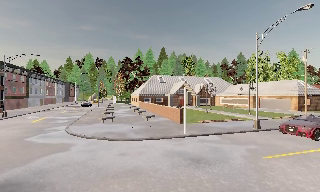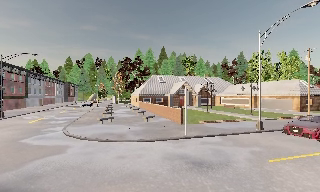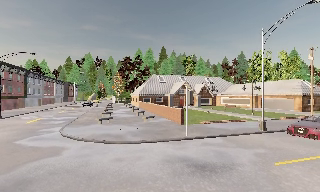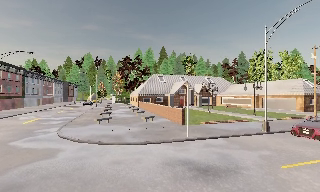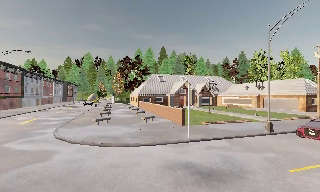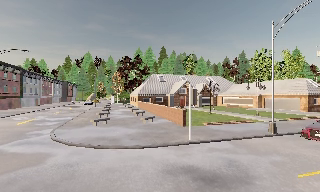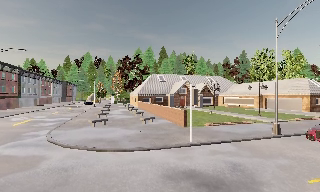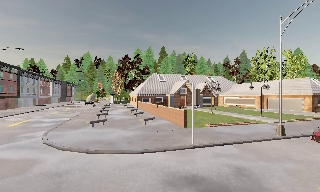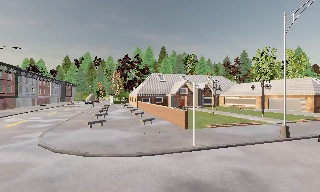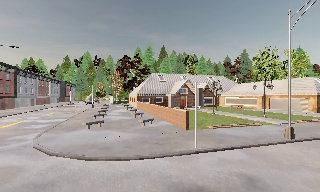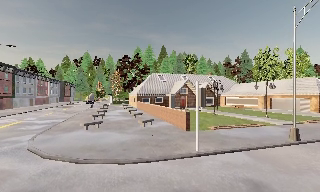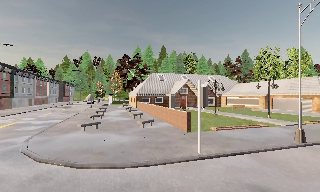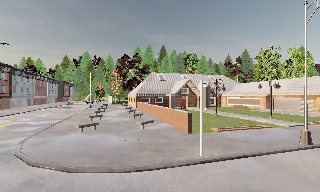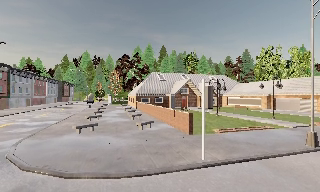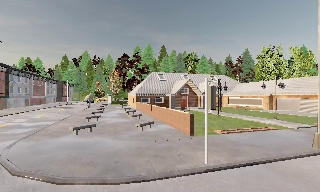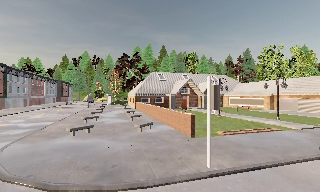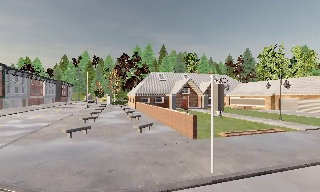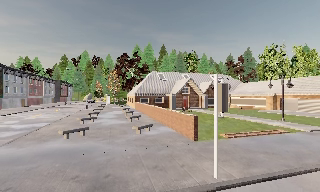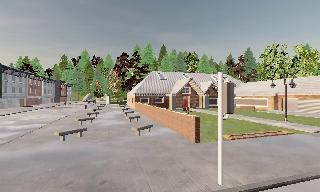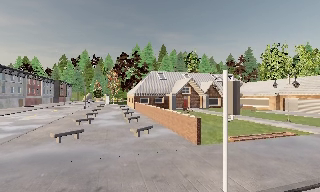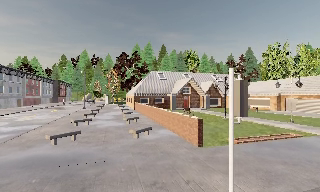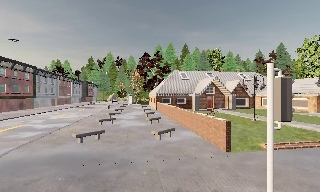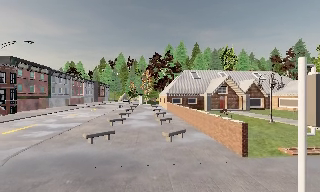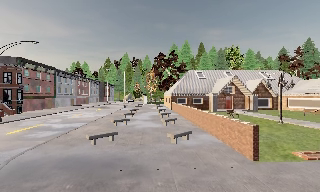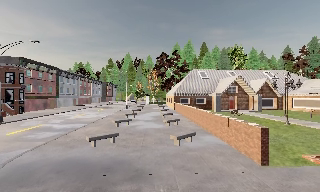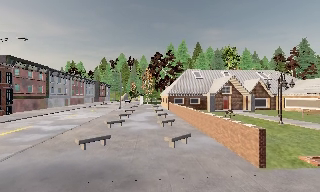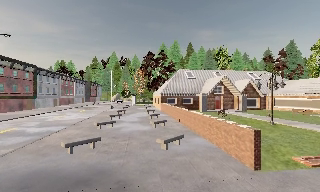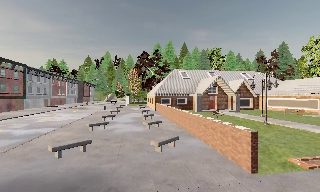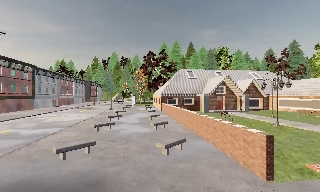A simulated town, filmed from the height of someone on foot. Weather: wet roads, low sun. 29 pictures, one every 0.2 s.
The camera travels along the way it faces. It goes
forward.
0.0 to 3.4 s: The camera travels forward, about 6 m, so what stands in front looms larger.
3.4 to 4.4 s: The scene slides to the right, as the camera pans about 10 degrees to its left. It travels forward, about 1.5 m, so what stands in front looms larger.
4.4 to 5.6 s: The camera travels forward, about 2 m, so what stands in front looms larger.
The film runs forward here.
